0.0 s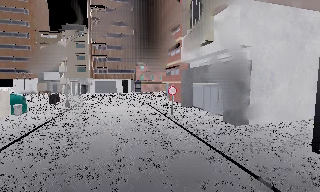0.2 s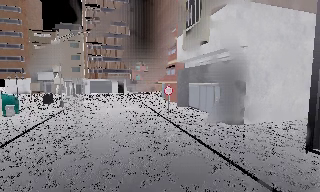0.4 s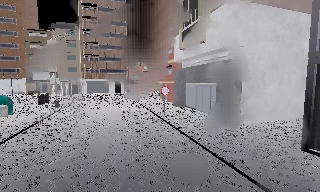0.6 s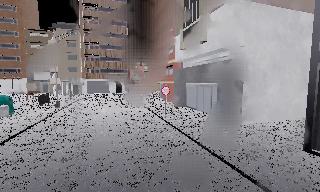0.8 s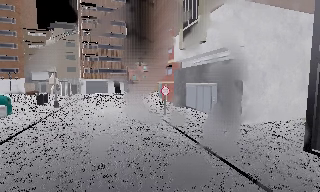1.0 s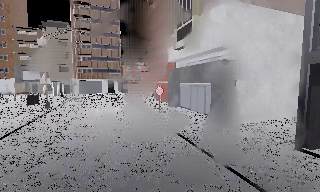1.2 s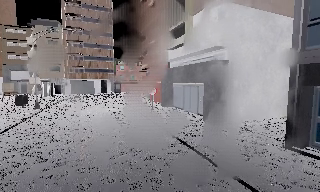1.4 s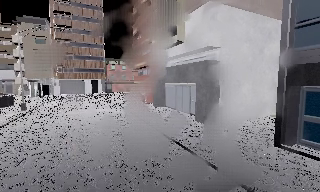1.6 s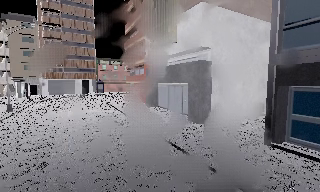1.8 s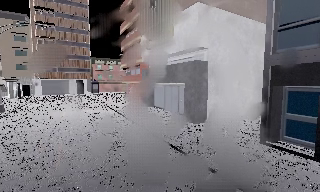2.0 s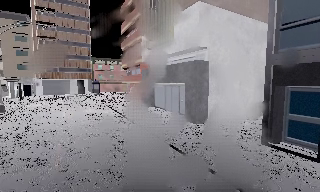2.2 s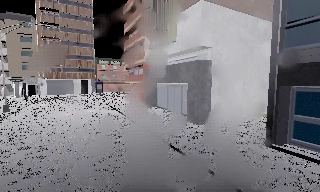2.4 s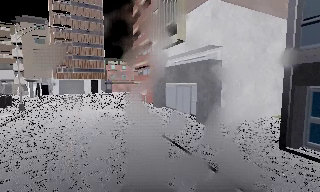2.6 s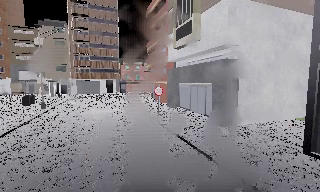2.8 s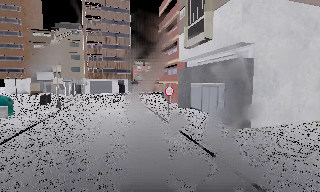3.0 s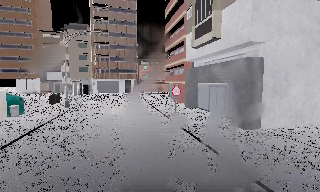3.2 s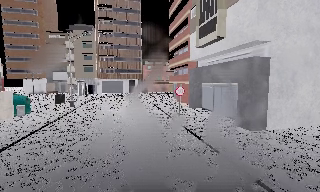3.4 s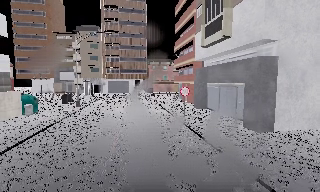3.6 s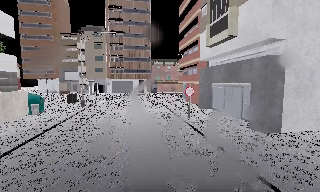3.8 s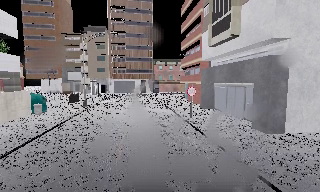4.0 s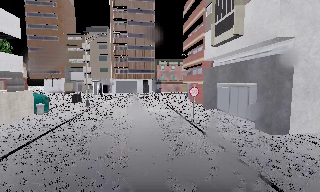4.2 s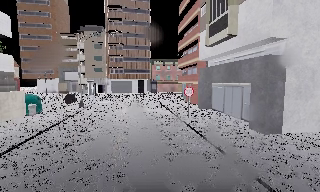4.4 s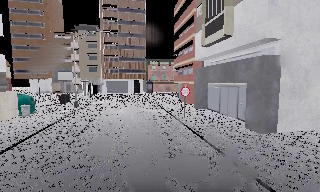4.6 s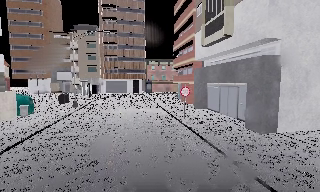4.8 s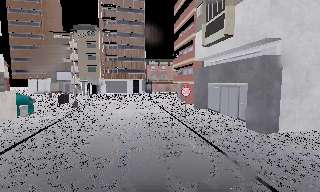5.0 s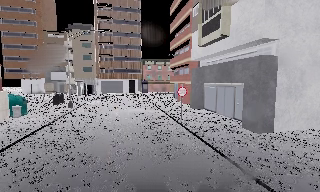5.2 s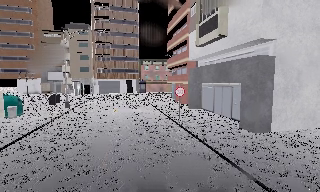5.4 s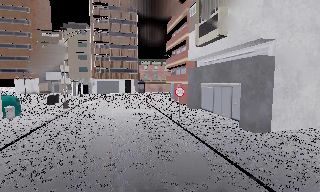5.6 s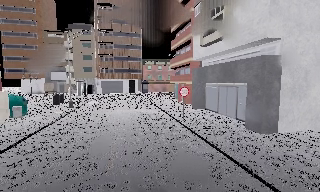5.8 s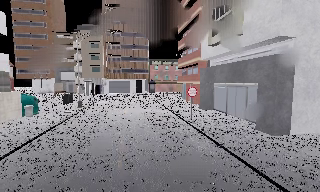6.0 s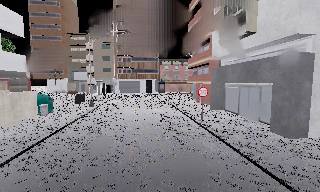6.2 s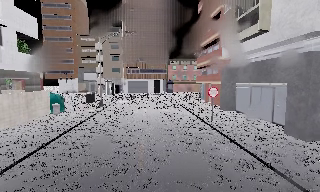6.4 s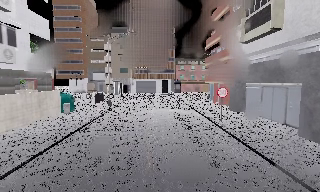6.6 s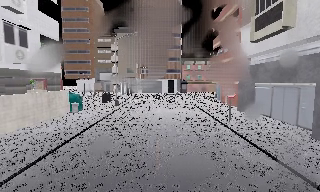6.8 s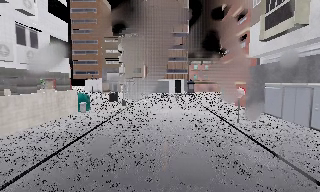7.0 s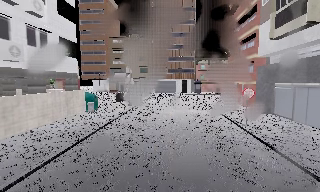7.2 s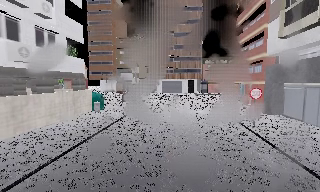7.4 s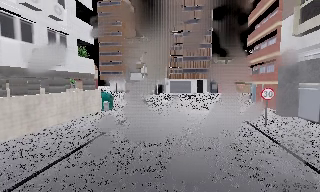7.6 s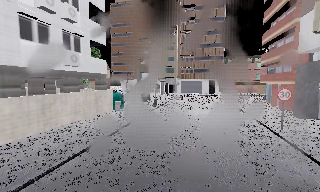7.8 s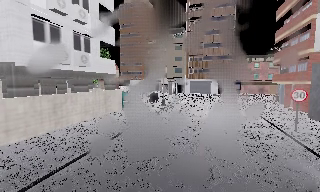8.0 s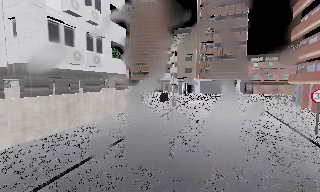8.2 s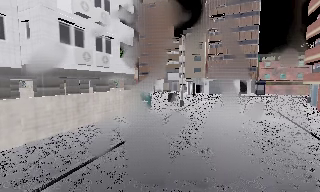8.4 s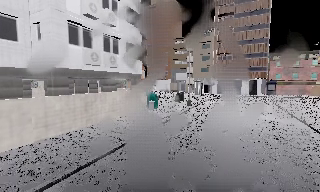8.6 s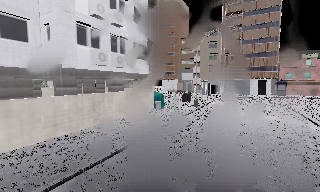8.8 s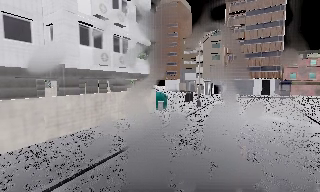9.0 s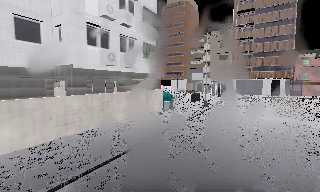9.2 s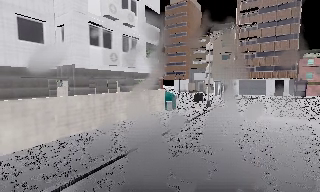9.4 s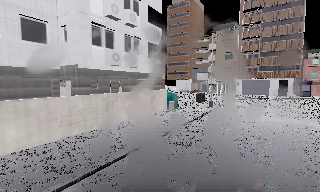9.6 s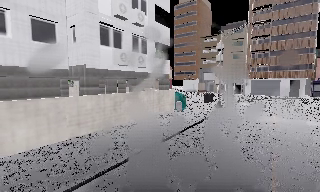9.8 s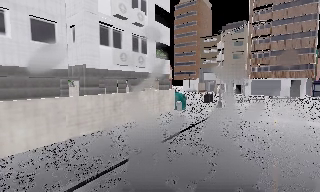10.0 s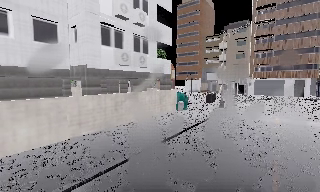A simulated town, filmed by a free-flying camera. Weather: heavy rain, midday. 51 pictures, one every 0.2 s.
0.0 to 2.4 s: The camera travels forward, about 0.5 m, so what stands in front looms larger.
2.4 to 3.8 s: The camera pans to its left, which is counterclockwise from overhead, by about 15 degrees.
3.8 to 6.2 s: The camera travels to its left, about 0.5 m, so close, fixed things drift to the right.
6.2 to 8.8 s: The camera pans to its left, which is counterclockwise from overhead, by about 35 degrees. It travels forward, about 0.5 m.
8.8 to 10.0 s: The camera shifts only a little, or ends up much as it began.
The film runs forward here.
